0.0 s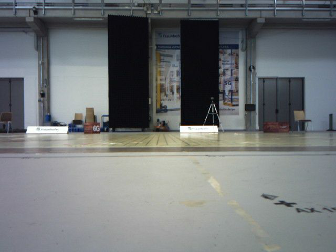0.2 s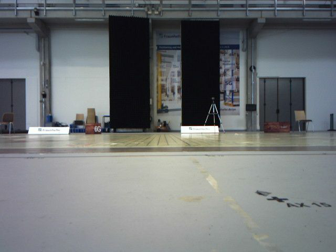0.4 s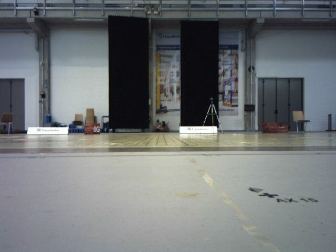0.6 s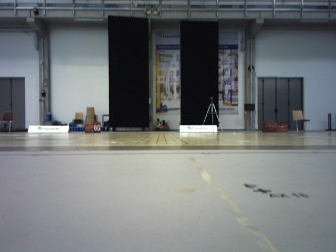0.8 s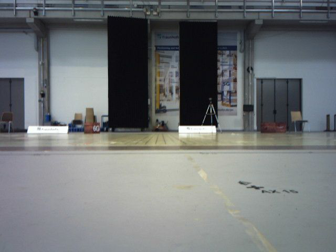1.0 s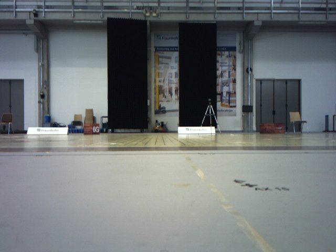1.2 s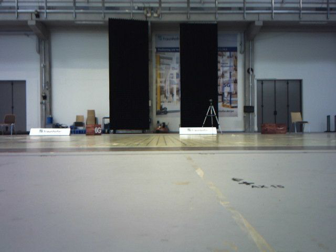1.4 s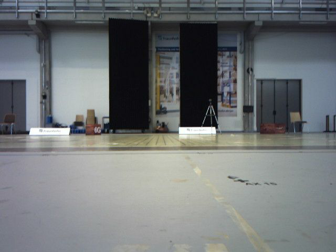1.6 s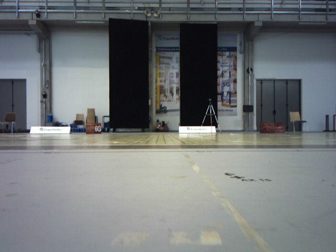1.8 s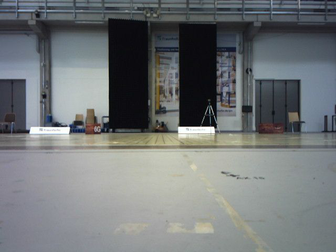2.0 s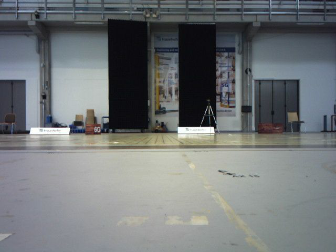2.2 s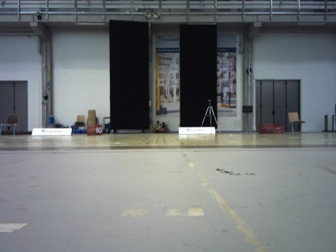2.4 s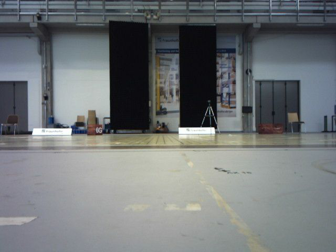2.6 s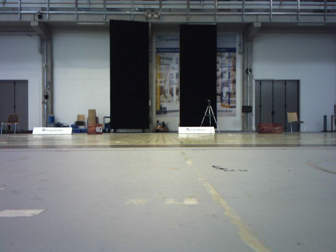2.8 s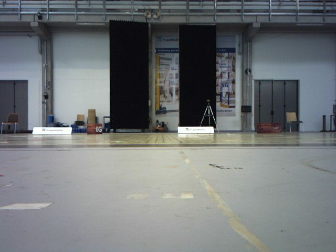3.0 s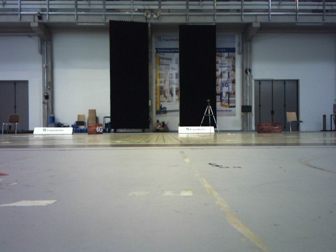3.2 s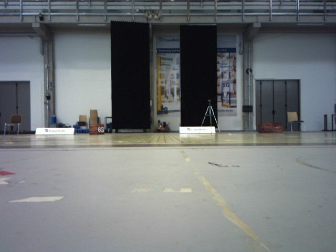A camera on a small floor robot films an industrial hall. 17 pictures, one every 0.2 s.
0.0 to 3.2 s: The camera travels backward, about 0.7 m, so what stands in front gets smaller.
The film runs backward here.
